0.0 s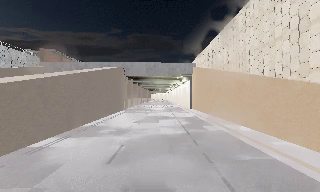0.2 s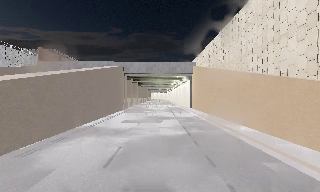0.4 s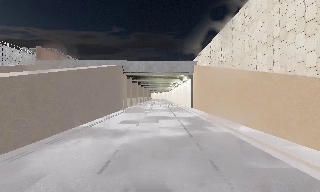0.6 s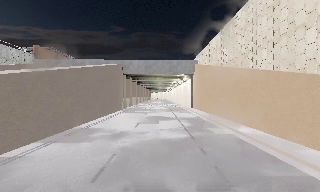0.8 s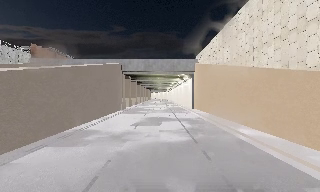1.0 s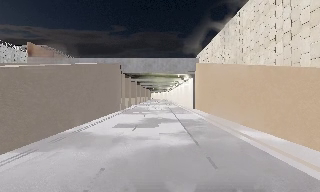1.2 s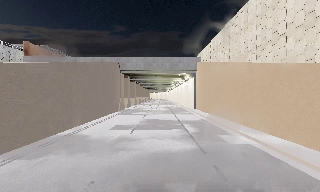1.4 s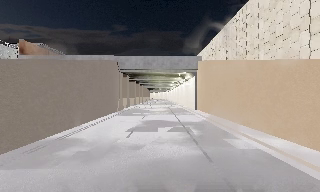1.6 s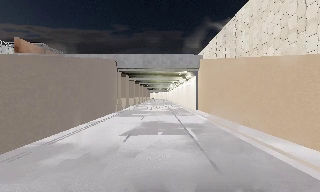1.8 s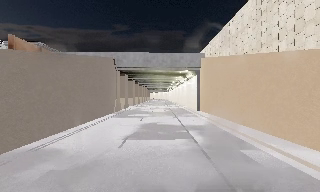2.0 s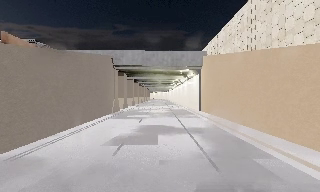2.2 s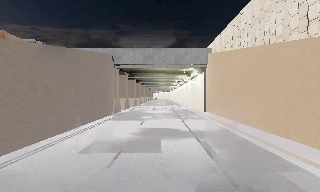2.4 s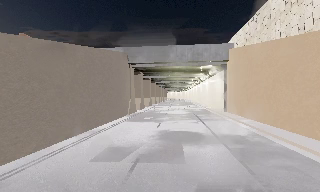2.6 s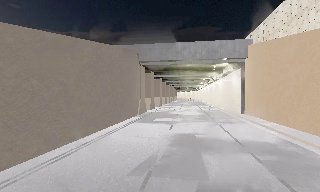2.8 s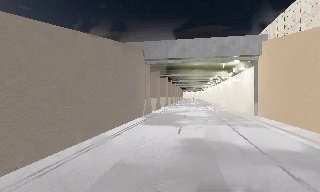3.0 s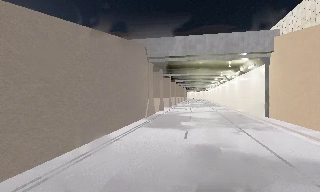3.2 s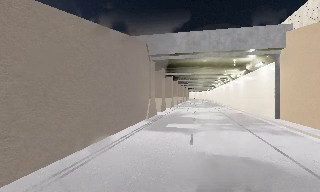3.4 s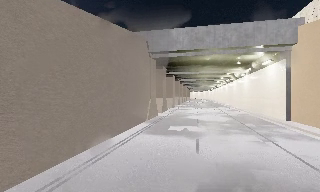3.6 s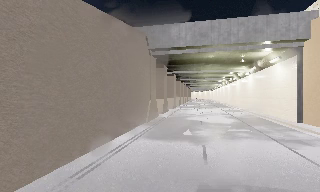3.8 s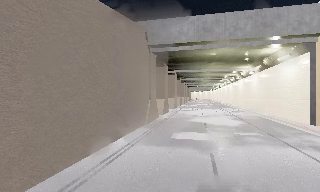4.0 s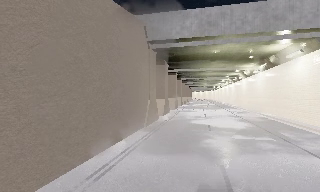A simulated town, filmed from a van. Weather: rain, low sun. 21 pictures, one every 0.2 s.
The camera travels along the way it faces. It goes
forward.
0.0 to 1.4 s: The camera travels forward, about 4 m, so what stands in front looms larger. It gains speed.
1.4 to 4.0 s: The scene slides to the right, as the camera pans about 15 degrees to its left. It travels forward, about 13 m, so what stands in front looms larger.
The film runs forward here.
